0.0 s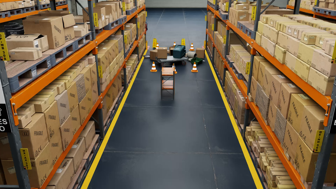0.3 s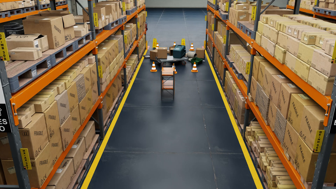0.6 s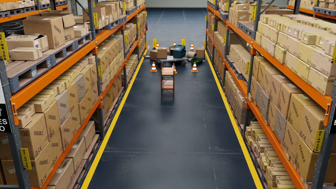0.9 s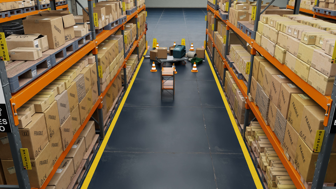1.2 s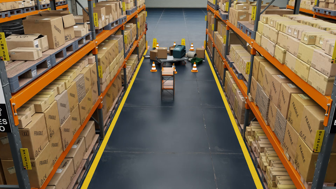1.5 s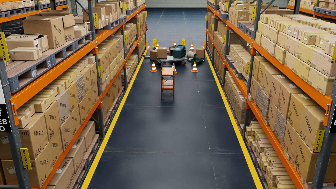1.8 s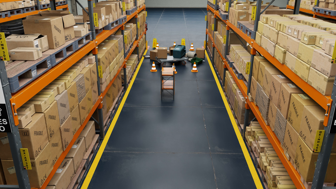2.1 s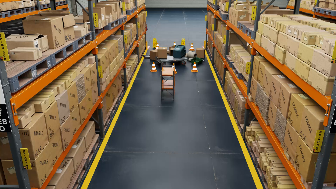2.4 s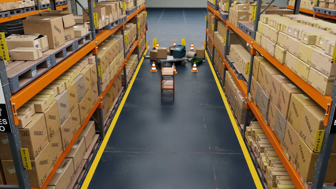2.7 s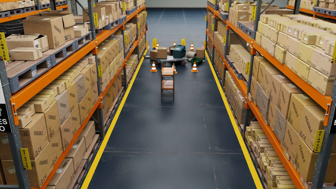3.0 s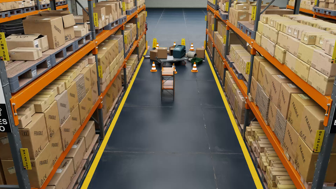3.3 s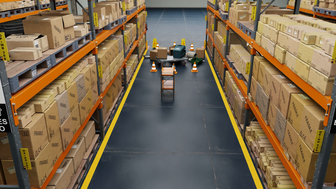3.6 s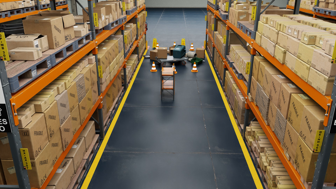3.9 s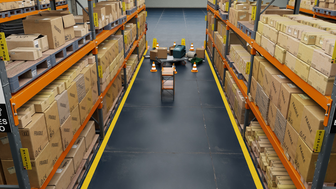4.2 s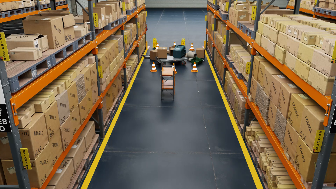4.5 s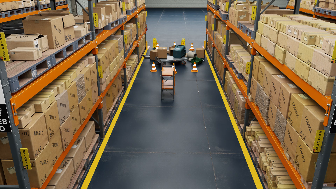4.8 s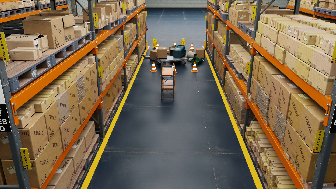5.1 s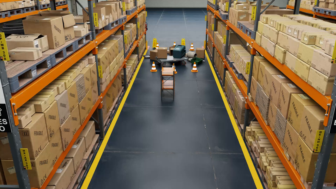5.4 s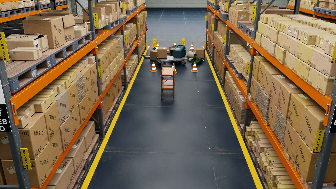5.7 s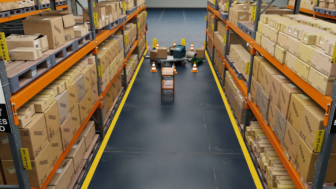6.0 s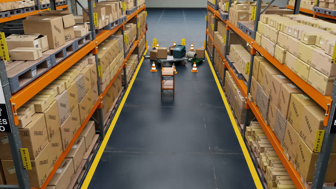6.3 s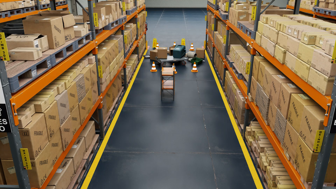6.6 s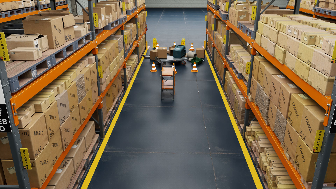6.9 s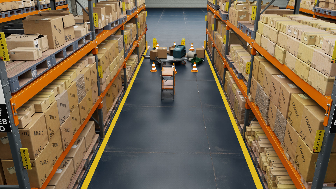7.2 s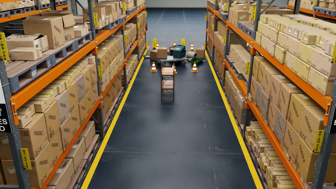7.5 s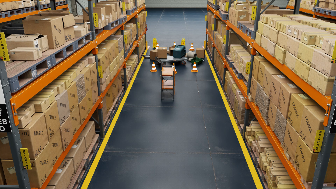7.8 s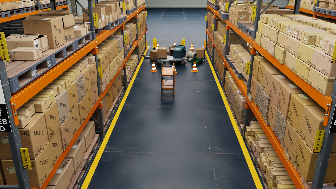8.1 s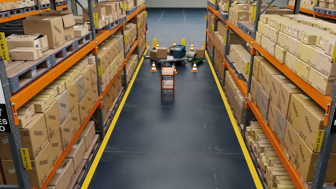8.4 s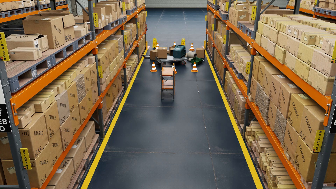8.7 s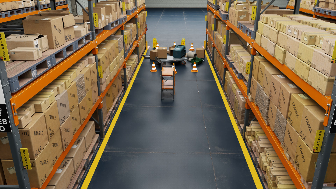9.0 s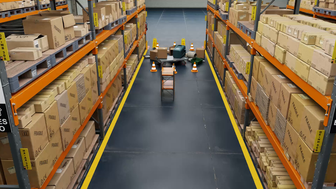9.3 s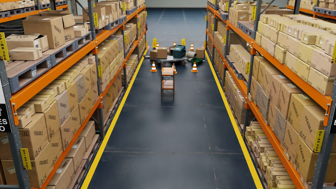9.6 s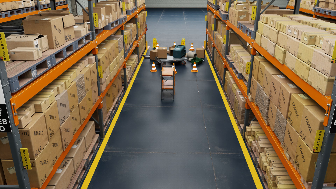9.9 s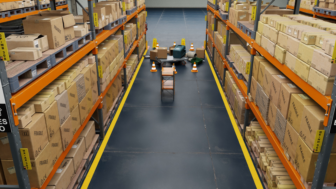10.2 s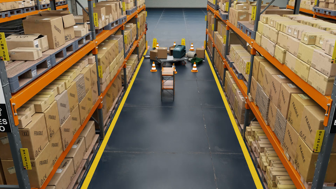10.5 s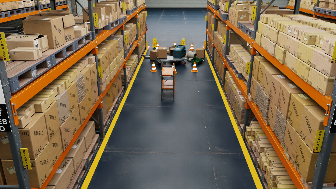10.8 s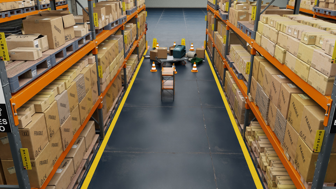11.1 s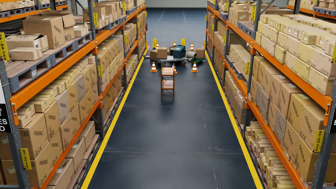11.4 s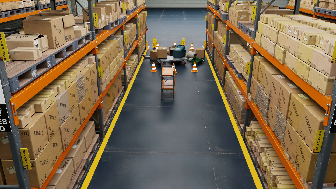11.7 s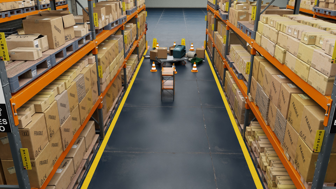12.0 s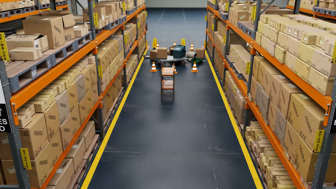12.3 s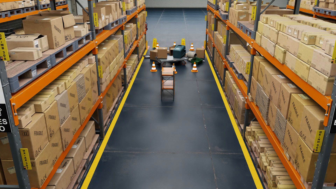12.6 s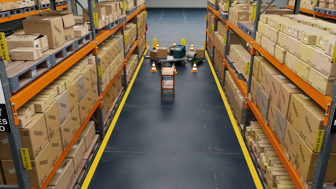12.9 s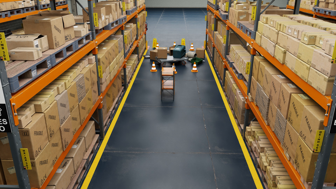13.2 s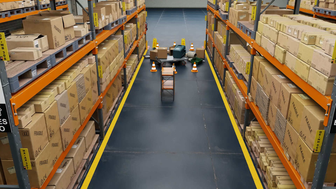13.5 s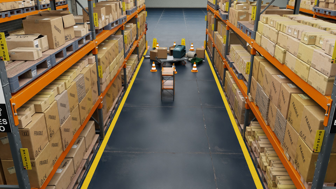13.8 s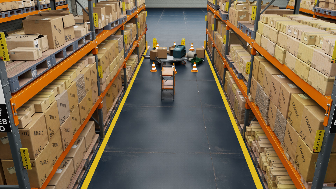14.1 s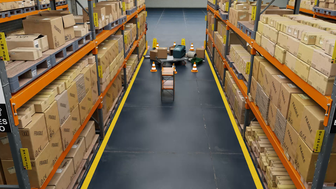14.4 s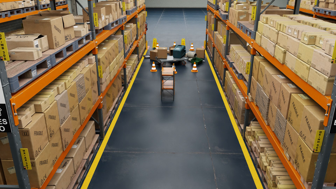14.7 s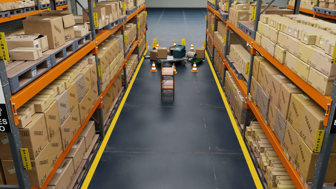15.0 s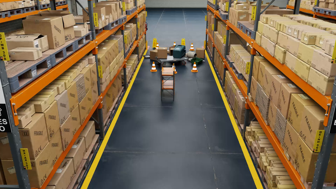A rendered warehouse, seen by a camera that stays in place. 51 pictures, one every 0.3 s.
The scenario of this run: A forklift runs into an object in its way.
